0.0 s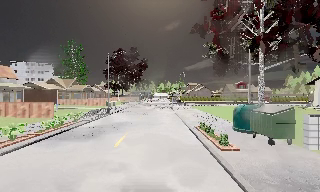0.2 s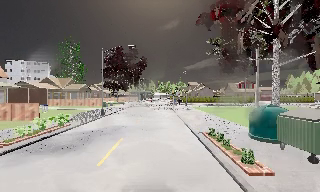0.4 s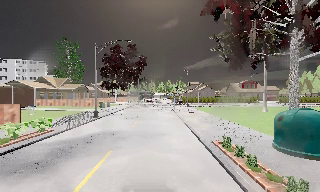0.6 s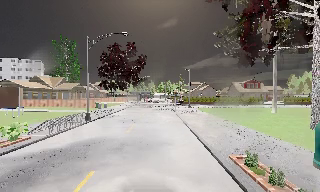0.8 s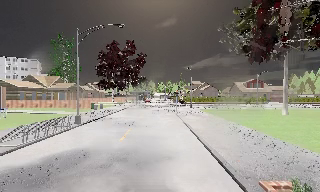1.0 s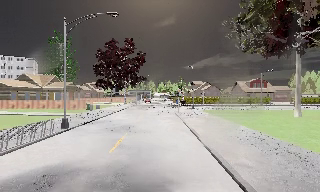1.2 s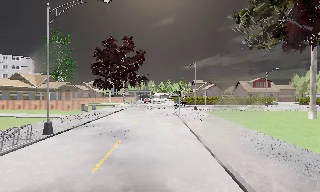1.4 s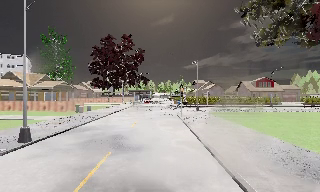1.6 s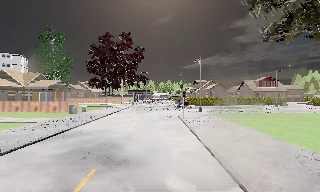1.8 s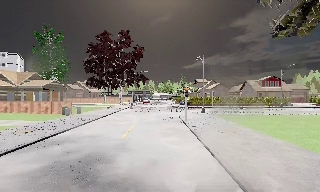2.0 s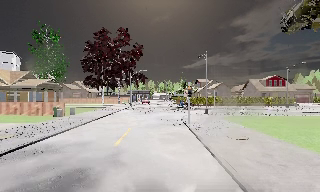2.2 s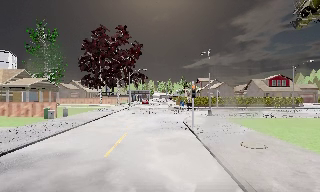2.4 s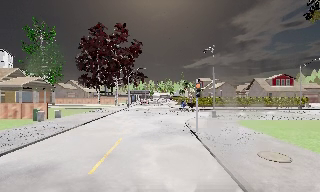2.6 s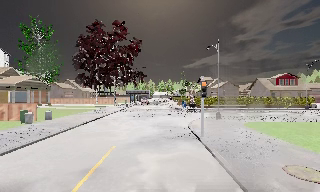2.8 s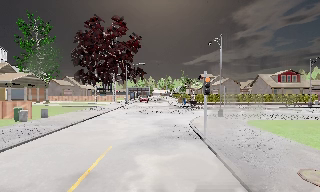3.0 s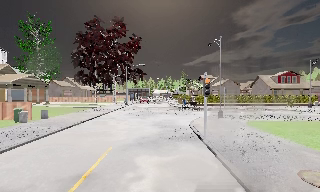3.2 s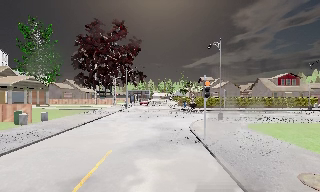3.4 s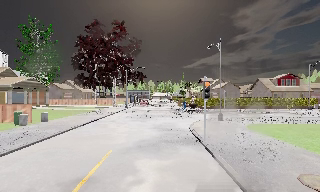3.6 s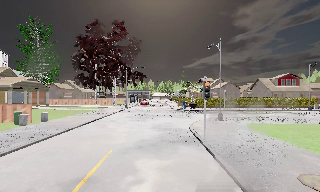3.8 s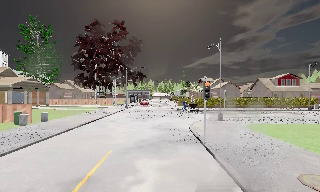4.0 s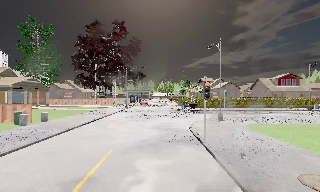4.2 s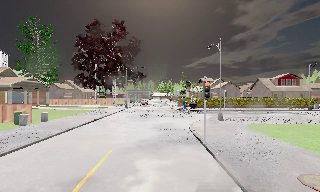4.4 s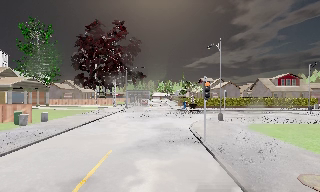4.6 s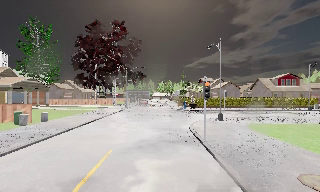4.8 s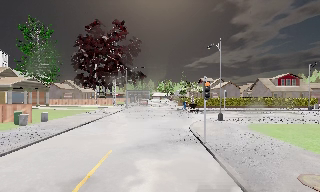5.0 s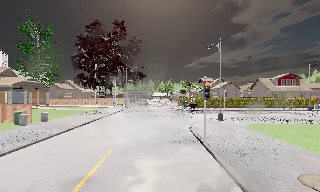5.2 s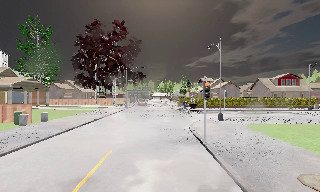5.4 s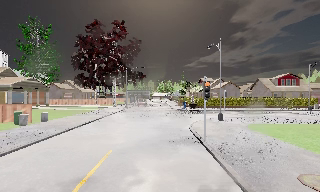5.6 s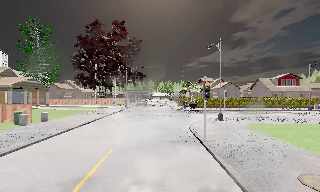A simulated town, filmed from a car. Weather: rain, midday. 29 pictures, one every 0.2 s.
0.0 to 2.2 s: The camera travels forward, about 18 m, so what stands in front looms larger.
2.2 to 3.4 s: The camera travels forward, about 3 m, so what stands in front looms larger. It loses speed.
3.4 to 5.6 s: The camera keeps its place and its aim.
The film runs forward here.
